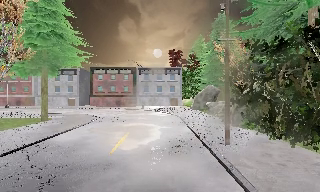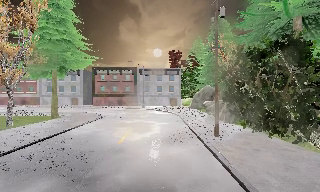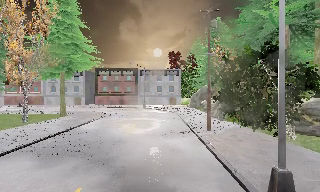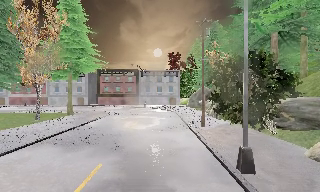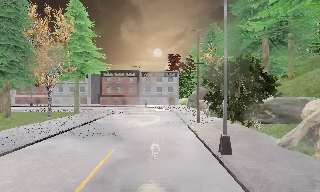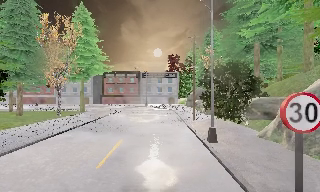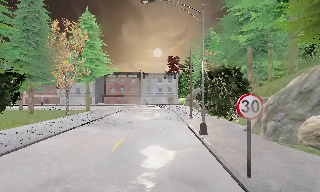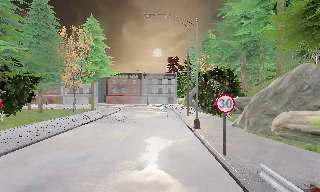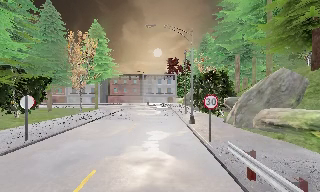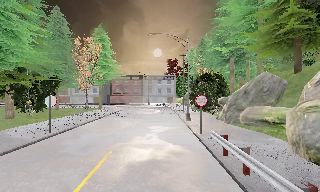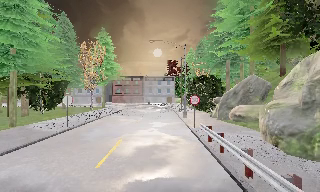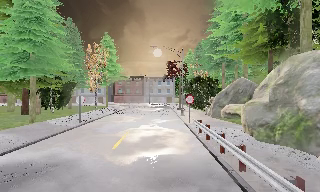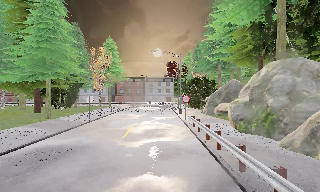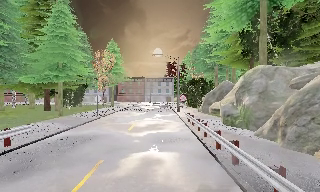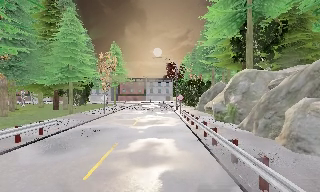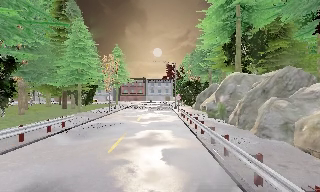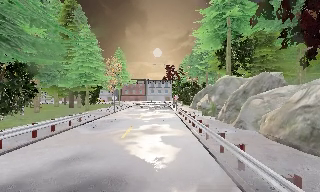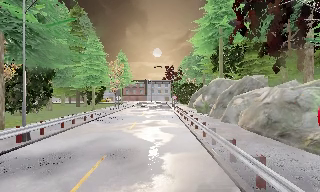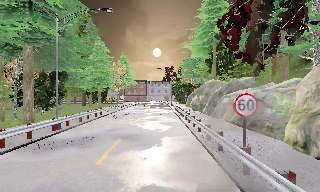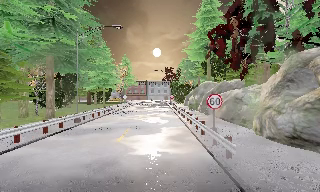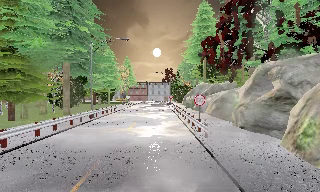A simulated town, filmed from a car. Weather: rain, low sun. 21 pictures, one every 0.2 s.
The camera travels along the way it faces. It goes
backward.
0.0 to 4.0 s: The camera travels backward, about 35 m, so what stands in front gets smaller. It gains speed.
The film runs backward here.
